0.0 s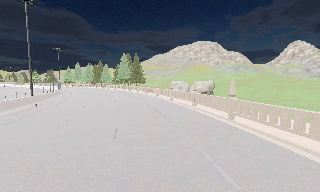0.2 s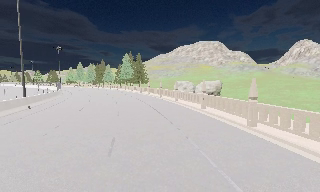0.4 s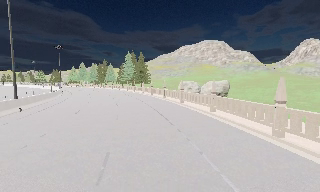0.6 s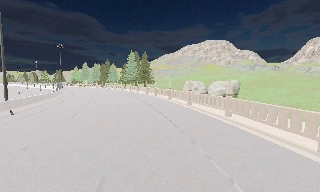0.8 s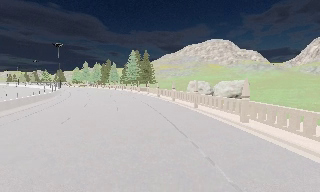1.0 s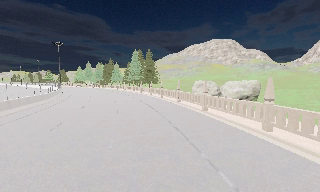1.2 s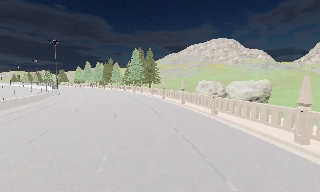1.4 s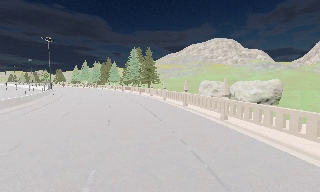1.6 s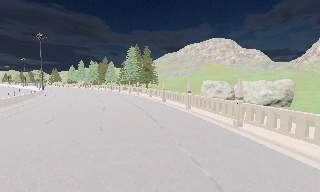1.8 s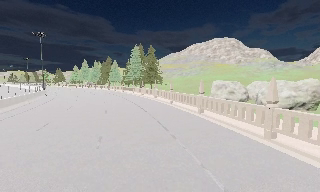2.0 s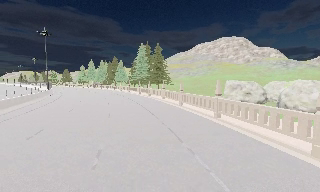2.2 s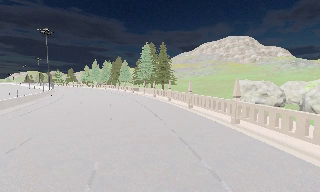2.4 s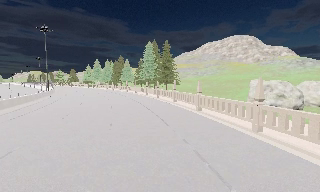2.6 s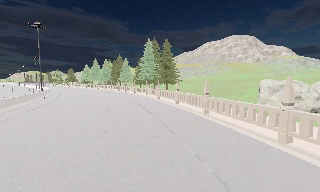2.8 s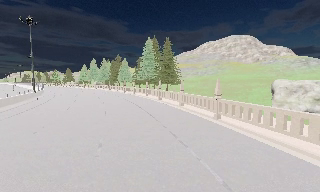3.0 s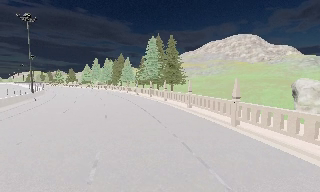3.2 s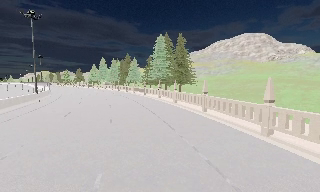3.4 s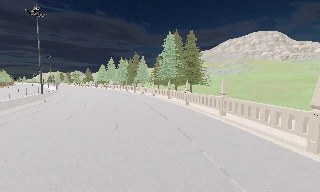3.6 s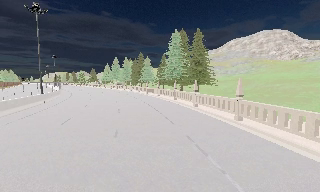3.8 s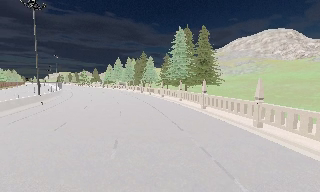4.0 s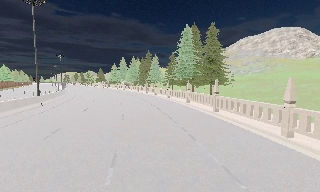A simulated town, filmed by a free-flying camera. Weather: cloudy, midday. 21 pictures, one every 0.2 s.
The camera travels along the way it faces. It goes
forward.
0.0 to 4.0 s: The camera swings to its left by about 20 degrees, and the scene slides to the right. It travels forward, about 35 m, so what stands in front looms larger.
The film runs forward here.
